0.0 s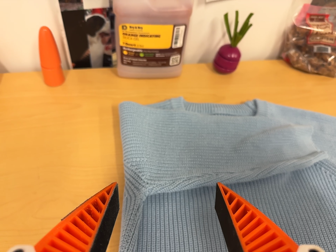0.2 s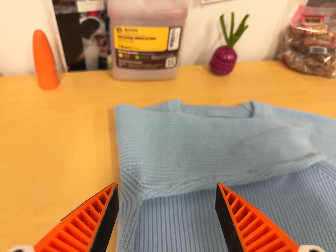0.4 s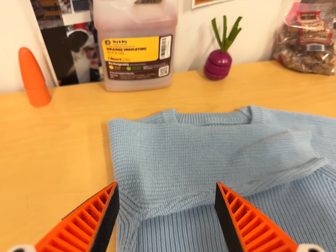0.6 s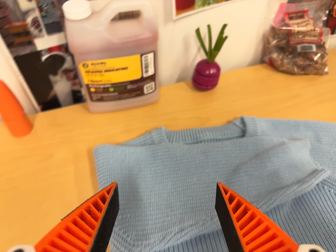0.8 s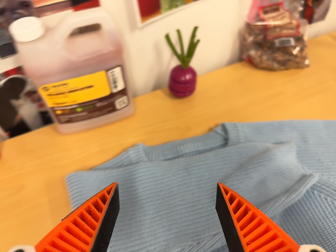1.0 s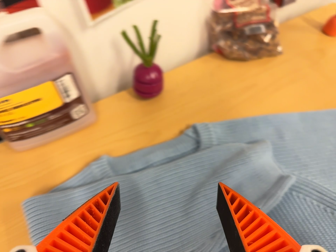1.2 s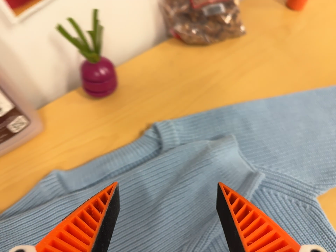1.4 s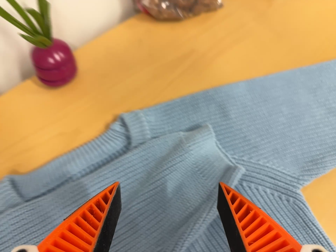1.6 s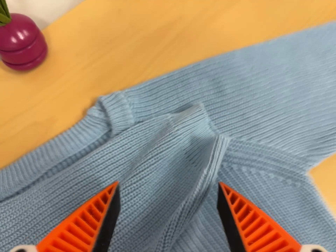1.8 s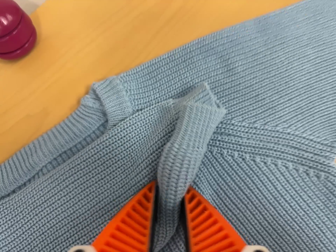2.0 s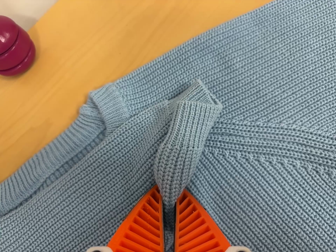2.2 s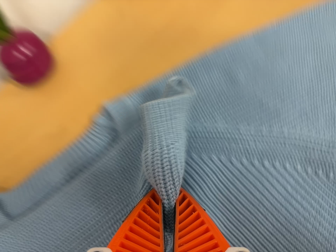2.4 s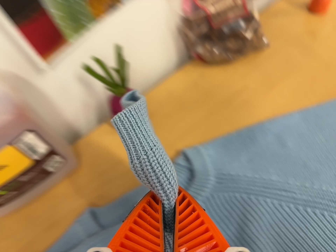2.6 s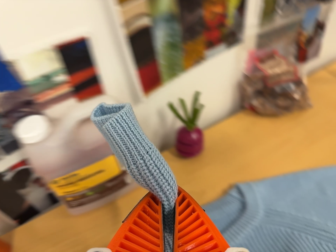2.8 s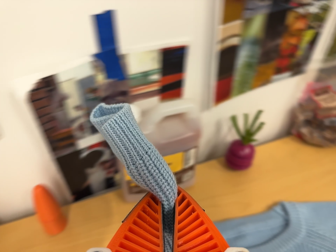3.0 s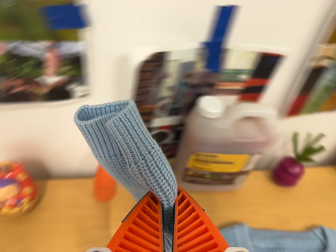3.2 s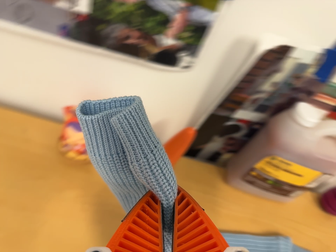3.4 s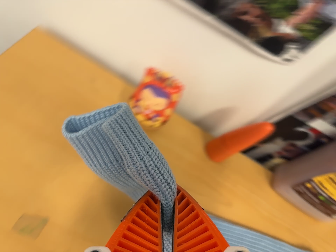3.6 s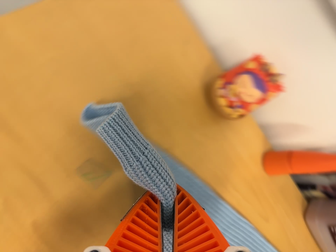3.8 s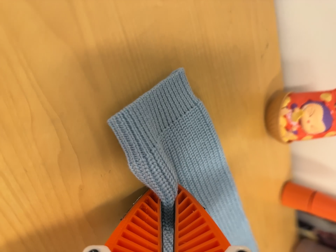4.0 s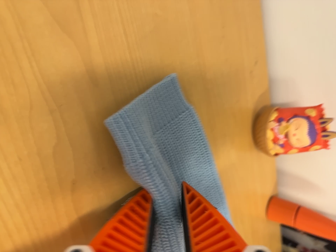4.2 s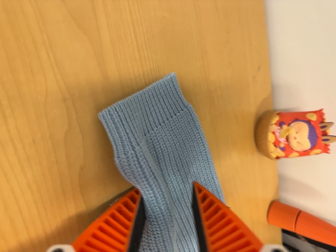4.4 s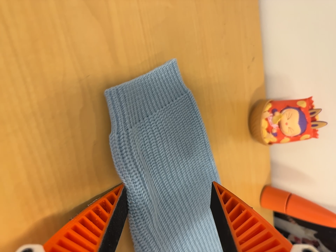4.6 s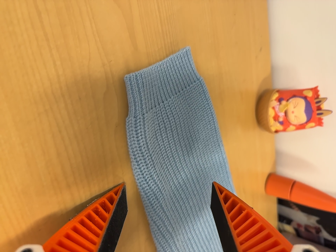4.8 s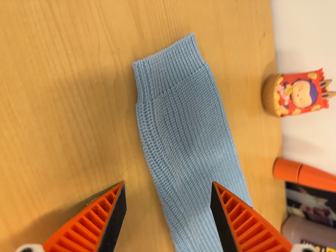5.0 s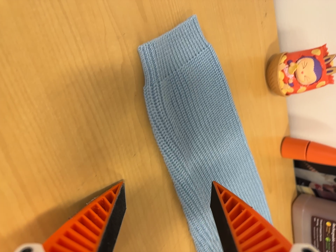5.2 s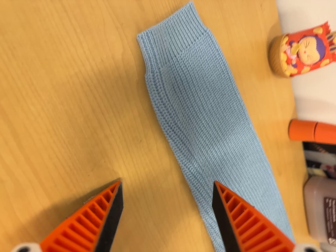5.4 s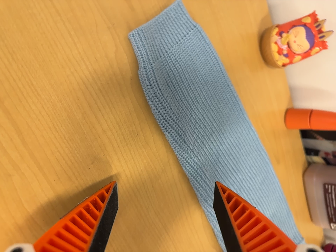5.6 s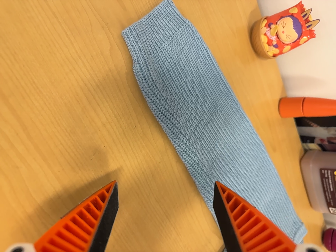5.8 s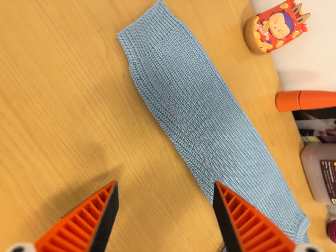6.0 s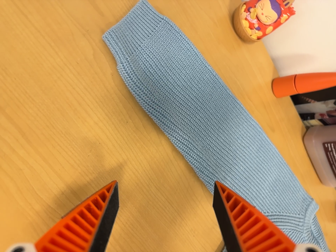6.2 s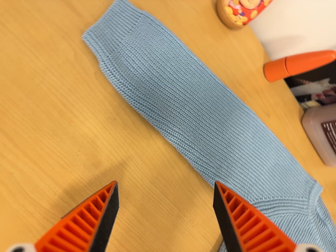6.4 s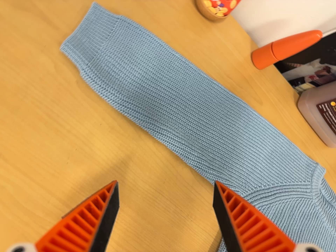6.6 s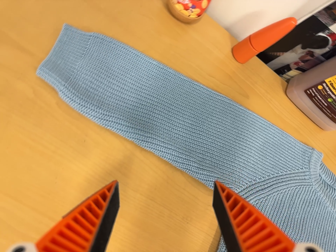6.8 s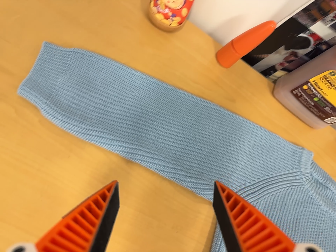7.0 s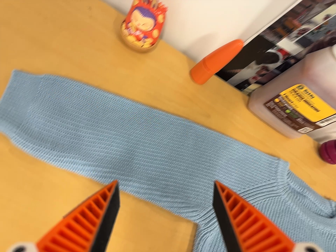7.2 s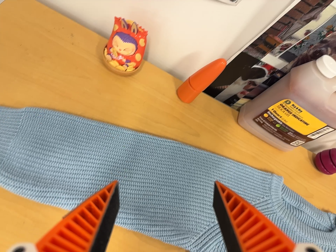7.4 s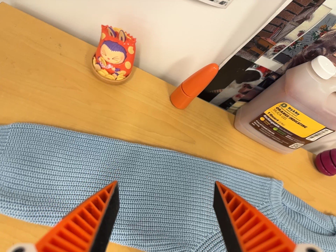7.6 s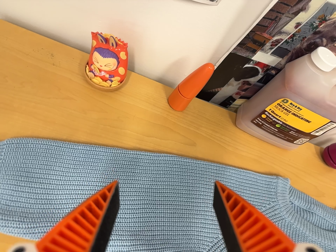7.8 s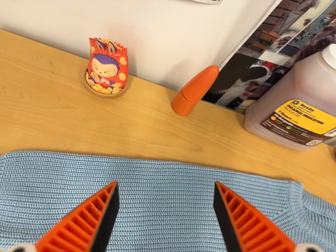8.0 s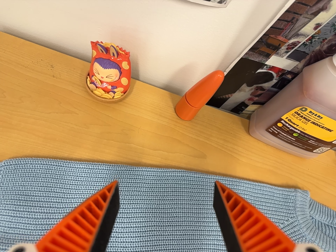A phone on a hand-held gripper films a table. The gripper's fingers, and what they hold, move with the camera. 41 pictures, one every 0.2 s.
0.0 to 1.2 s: The camera swings to its right by about 10 degrees, and the scene slides to the left. It travels toward the top of its view, forward and to its right, about 24 cm. Its aim tips toward the bottom of its view by about 10 degrees. It rolls about its line of sight by about 25 degrees, and the scene rotates counterclockwise.
1.2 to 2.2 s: The camera travels forward and to its right, about 12 cm, so what stands in front looms larger. Its aim tips toward the bottom of its view by about 10 degrees, and the scene shifts upward. It rolls about its line of sight by about 10 degrees, and the scene rotates counterclockwise.
2.2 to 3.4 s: The scene slides to the right, as the camera pans about 15 degrees to its left. It travels to its left, about 60 cm, so close, fixed things drift to the right. Its aim tips toward the top of its view by about 20 degrees. It rolls about its line of sight by about 75 degrees, and the scene rotates clockwise.
3.4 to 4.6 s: The camera travels to its left, about 22 cm, so close, fixed things drift to the right. It rolls about its line of sight by about 50 degrees, and the scene rotates clockwise.
4.6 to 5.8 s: The camera travels backward and toward the bottom of its view, about 8 cm, so what stands in front gets smaller. It rolls about its line of sight by about 20 degrees, and the scene rotates counterclockwise.
5.8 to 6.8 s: The camera travels to its right, about 12 cm. It rolls about its line of sight by about 30 degrees, and the scene rotates counterclockwise.
6.8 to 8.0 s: The camera travels toward the top of its view, to its right and forward, about 12 cm, so close, fixed things drift downward. It rolls about its line of sight by about 15 degrees, and the scene rotates counterclockwise.
The film runs backward here.
